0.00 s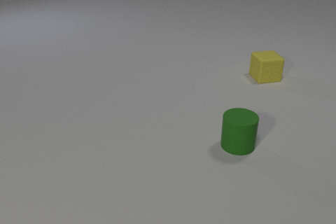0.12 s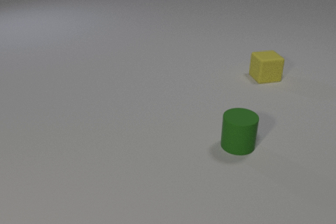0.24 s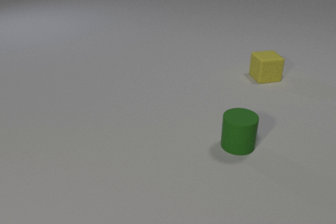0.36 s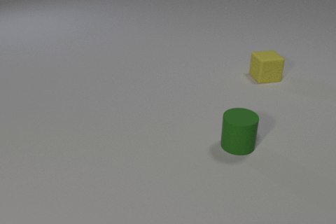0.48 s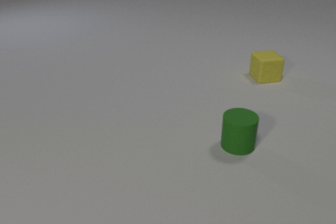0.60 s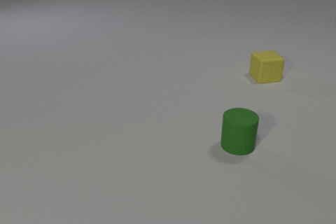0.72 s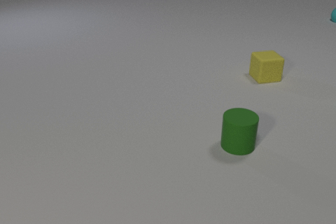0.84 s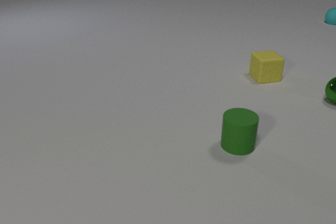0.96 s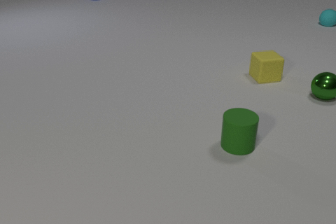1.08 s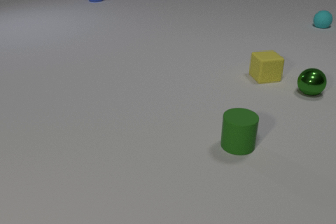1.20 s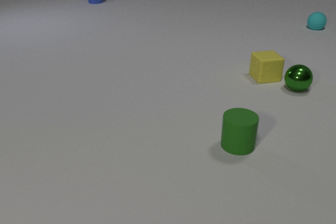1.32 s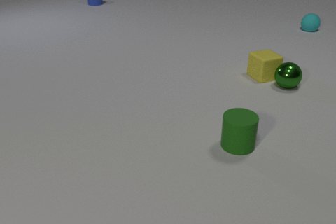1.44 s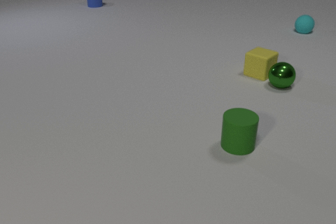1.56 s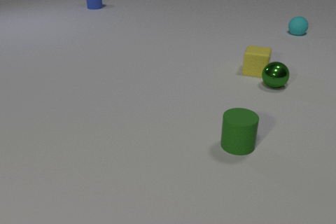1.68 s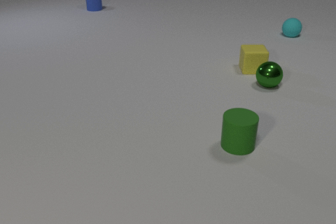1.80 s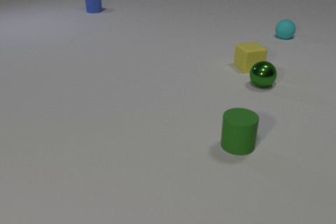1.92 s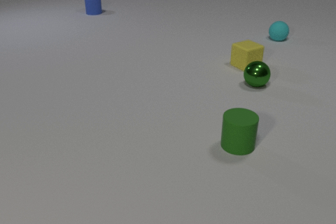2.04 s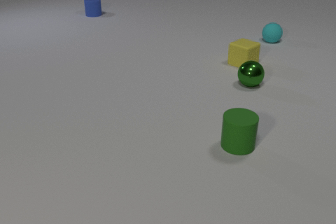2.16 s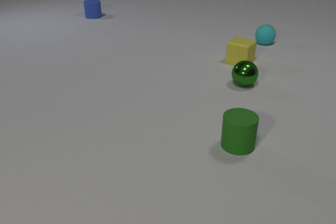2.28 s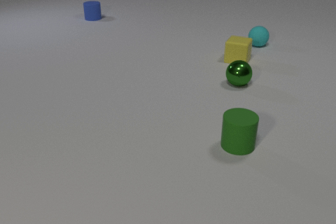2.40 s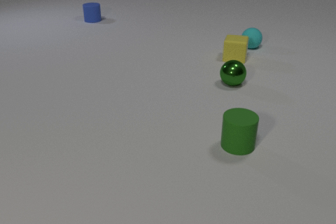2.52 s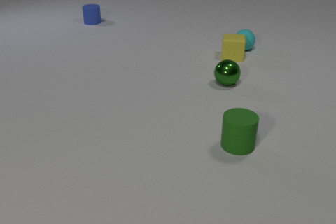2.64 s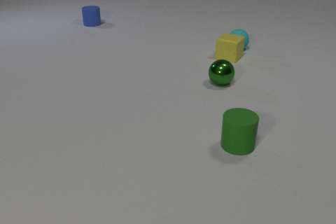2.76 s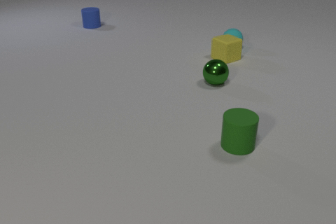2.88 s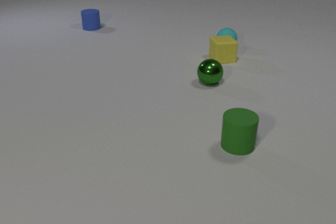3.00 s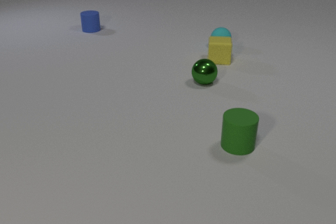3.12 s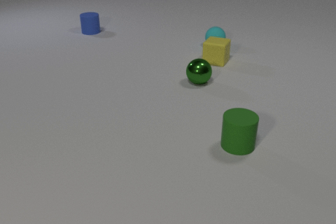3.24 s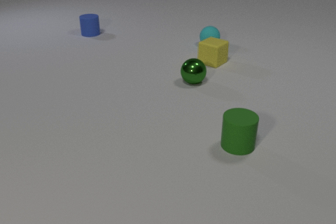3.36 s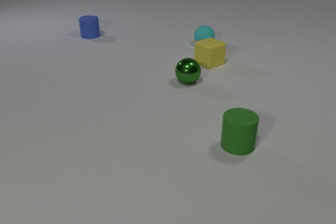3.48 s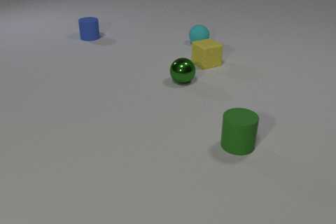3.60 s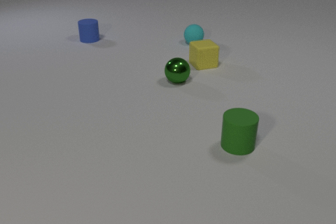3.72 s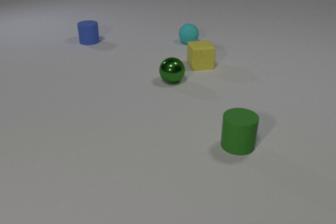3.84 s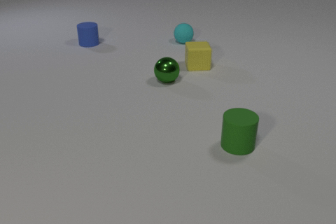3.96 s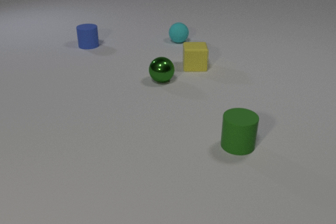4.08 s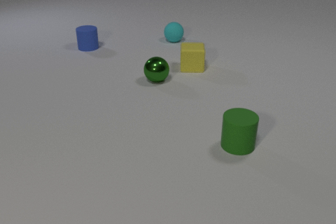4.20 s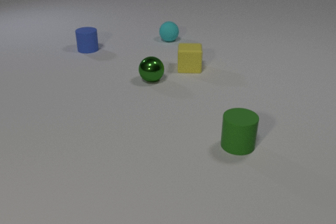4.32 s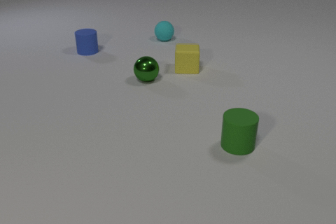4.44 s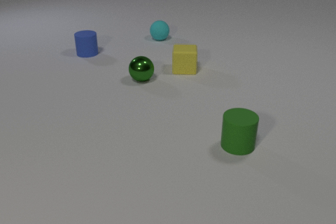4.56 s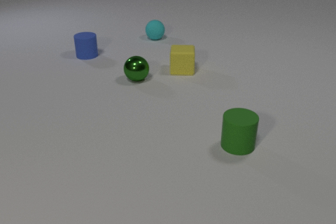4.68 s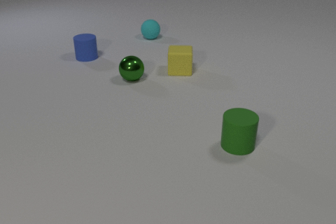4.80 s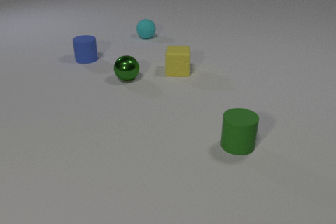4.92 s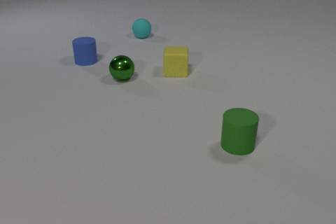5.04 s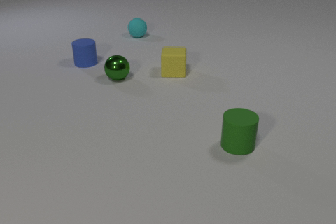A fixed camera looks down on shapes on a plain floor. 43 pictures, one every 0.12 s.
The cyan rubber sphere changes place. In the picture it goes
to the left.
The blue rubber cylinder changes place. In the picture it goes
toward the camera.
0.00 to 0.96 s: The green metal sphere comes in at the right edge, rolls to the left. The blue rubber cylinder comes in at the top edge, slides toward the camera. The cyan rubber sphere comes in at the right edge, rolls toward the camera and to the left.
0.96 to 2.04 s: The green metal sphere rolls to the left. The yellow rubber cube slides away from the camera and to the left, spins counterclockwise seen from above by about 120 degrees, its near face sliding to the right. The blue rubber cylinder slides toward the camera. The cyan rubber sphere rolls toward the camera and to the left. The green metal sphere and the yellow rubber cube collide.
2.04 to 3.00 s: The green metal sphere rolls to the left. The yellow rubber cube slides to the left, spins so that its near face slides to the left, clockwise seen from above. The blue rubber cylinder slides toward the camera. The cyan rubber sphere rolls to the left and toward the camera. The yellow rubber cube and the cyan rubber sphere collide.
3.00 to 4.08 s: The green metal sphere rolls to the left. The yellow rubber cube slides to the left and toward the camera, spins so that its near face slides to the left, clockwise seen from above. The blue rubber cylinder slides toward the camera. The cyan rubber sphere rolls to the left.
4.08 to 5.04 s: The green metal sphere rolls to the left. The yellow rubber cube slides to the left and toward the camera. The blue rubber cylinder slides toward the camera. The cyan rubber sphere rolls to the left and away from the camera.
What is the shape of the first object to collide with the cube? sphere.
What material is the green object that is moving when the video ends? metal.
How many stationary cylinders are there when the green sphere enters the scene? 1.
